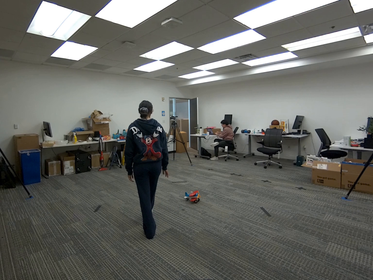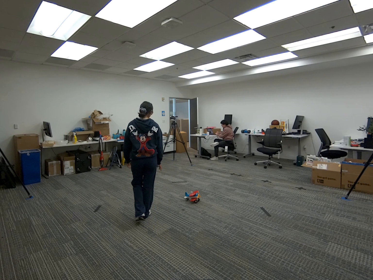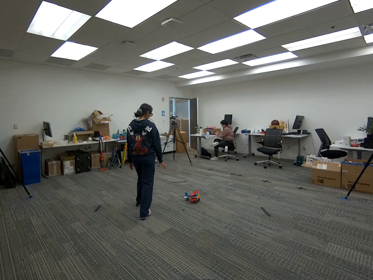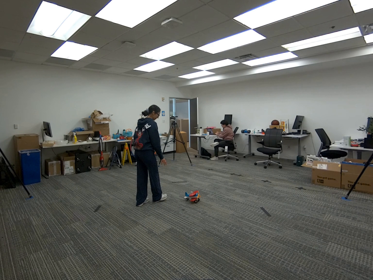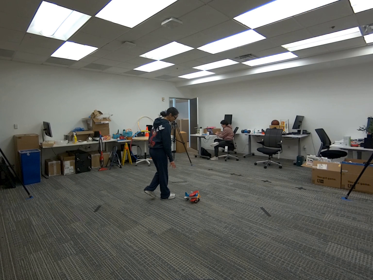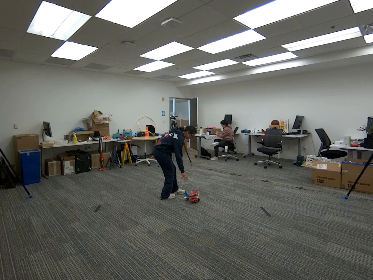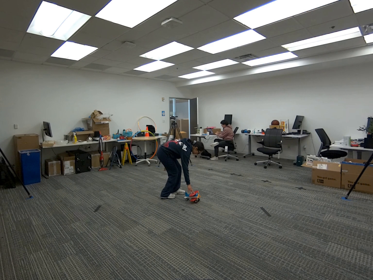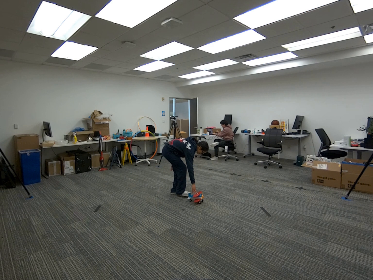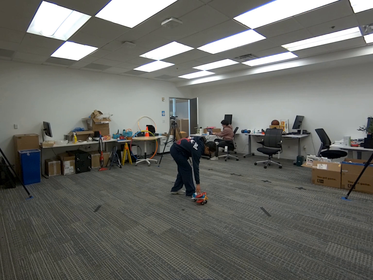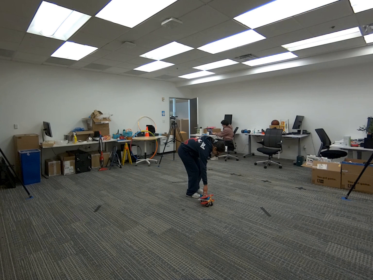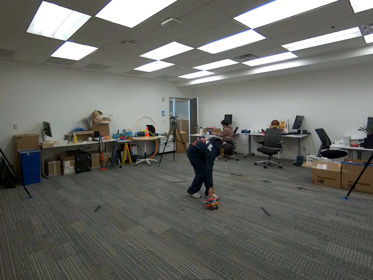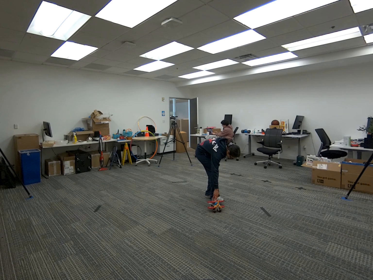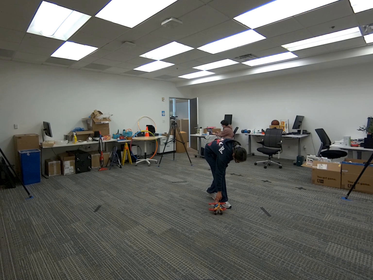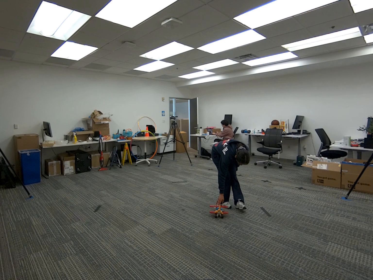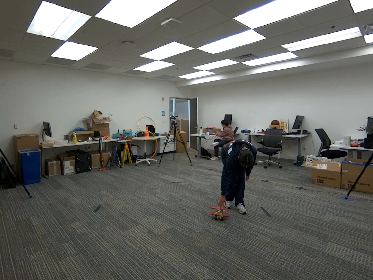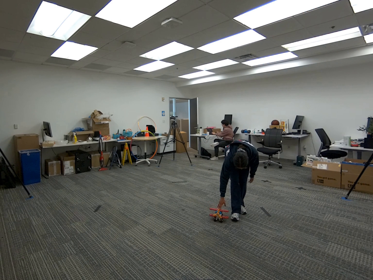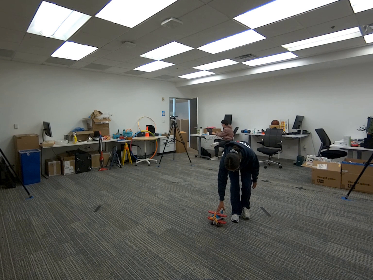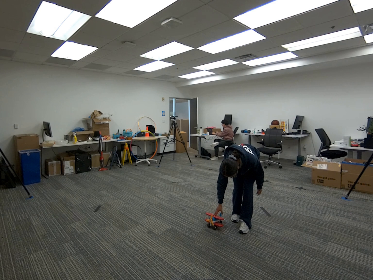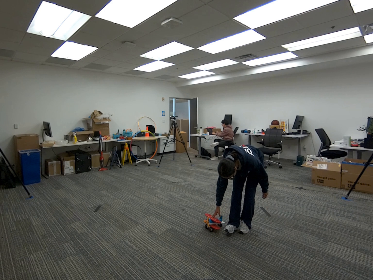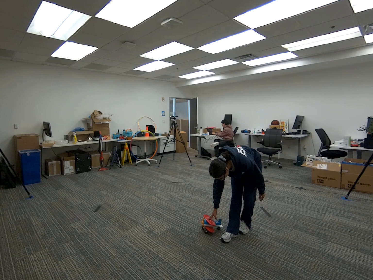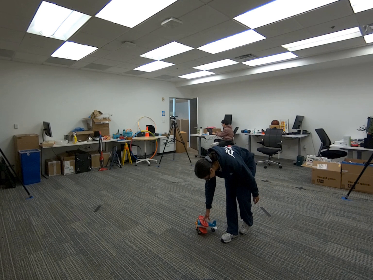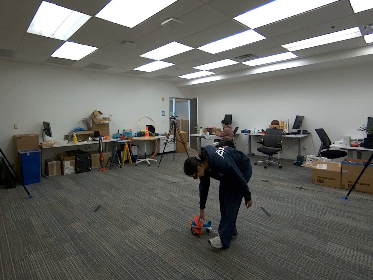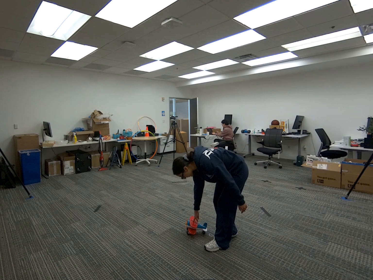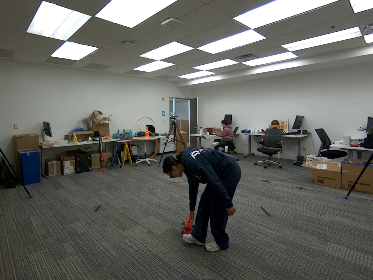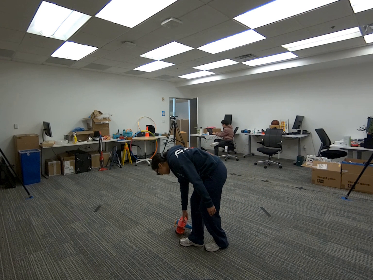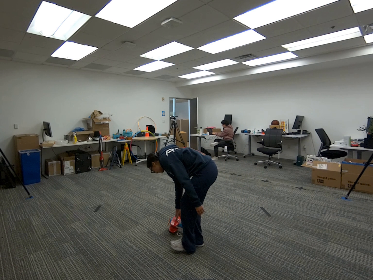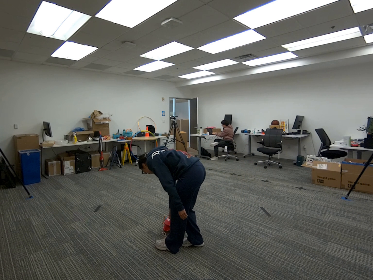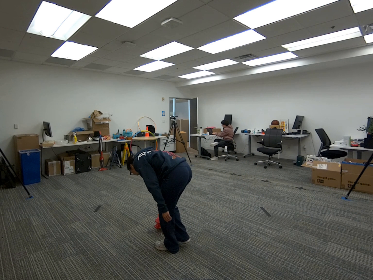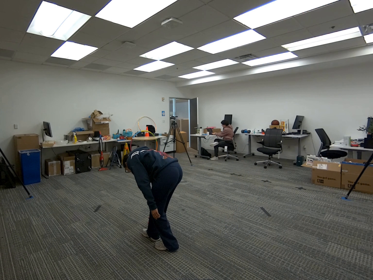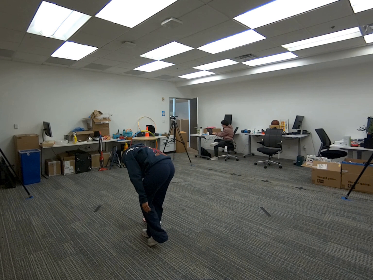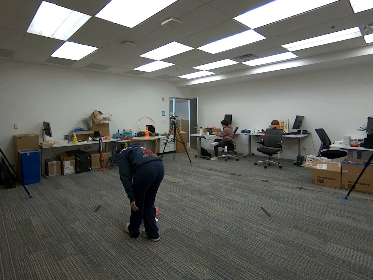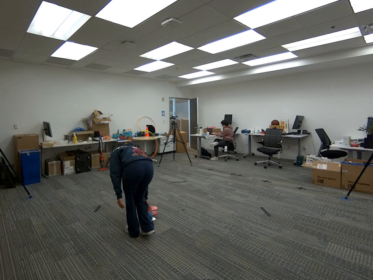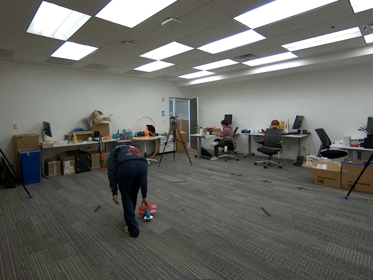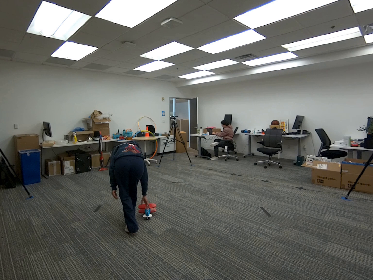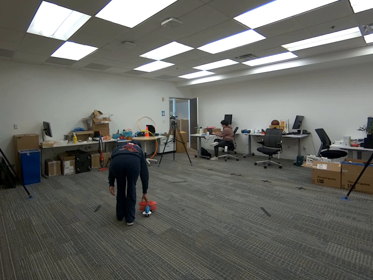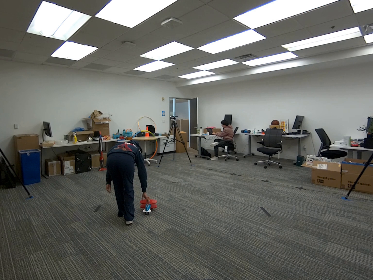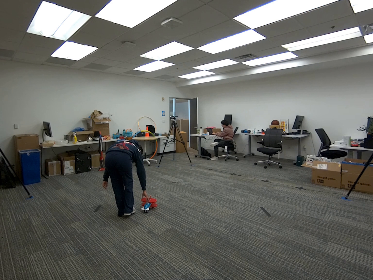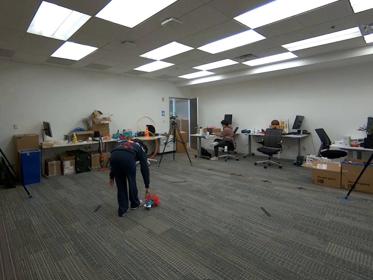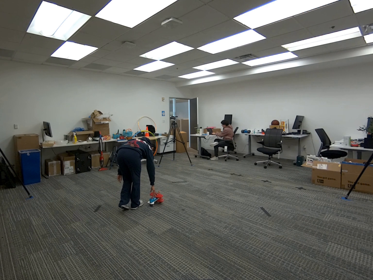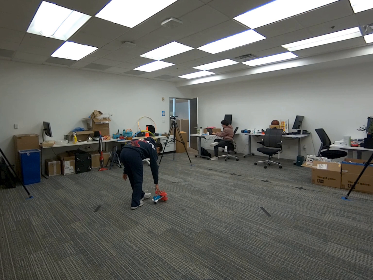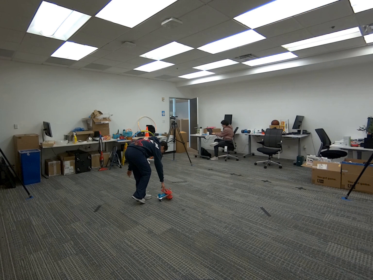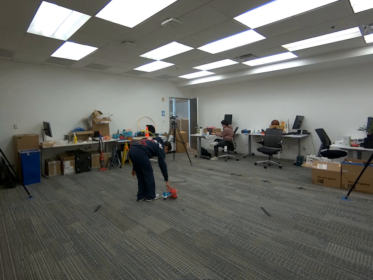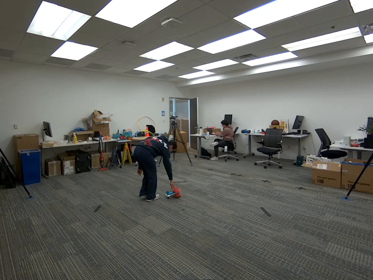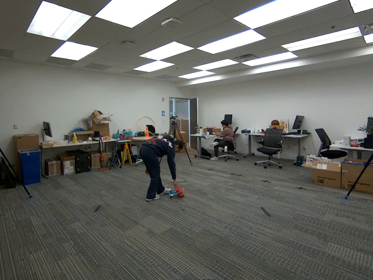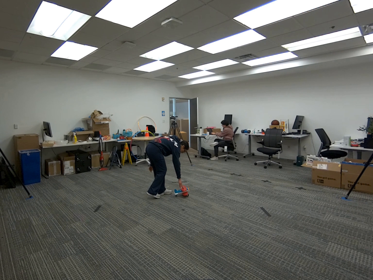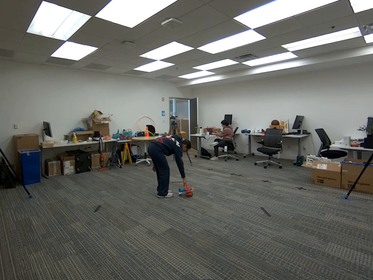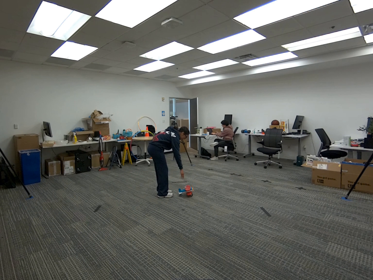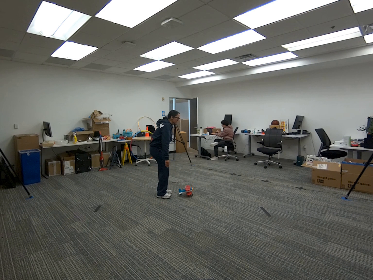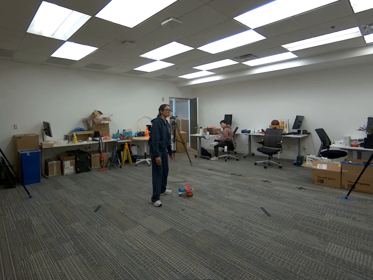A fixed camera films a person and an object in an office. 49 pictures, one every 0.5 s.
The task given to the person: Walk to the toy airplane on the ground. Place your right hand on top of it and push it, rolling it along the ground until finished.
